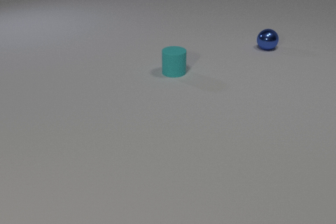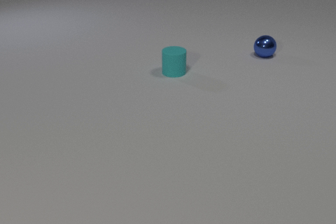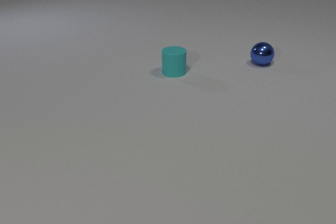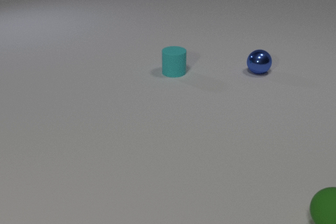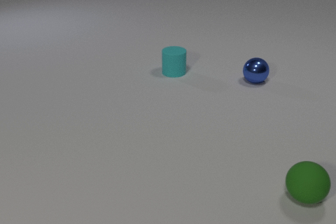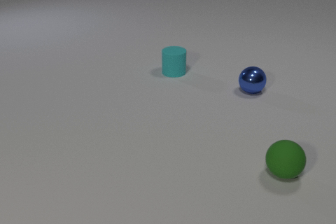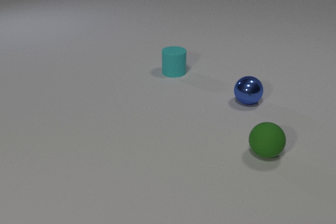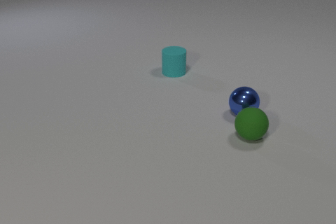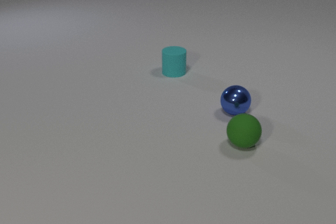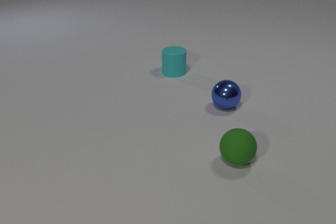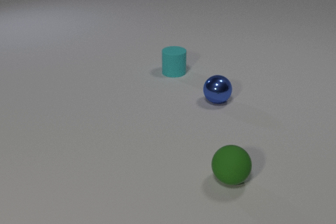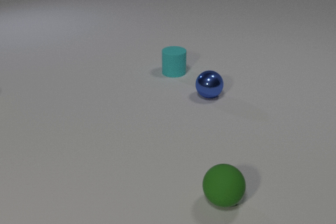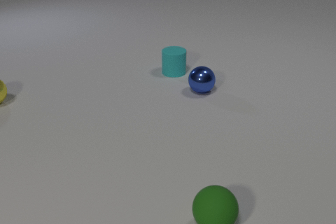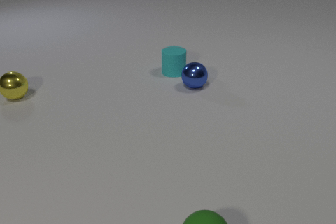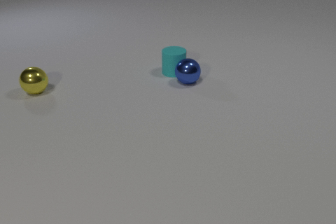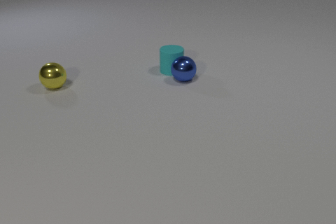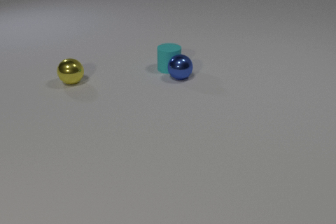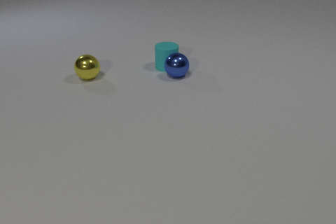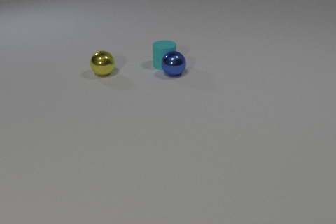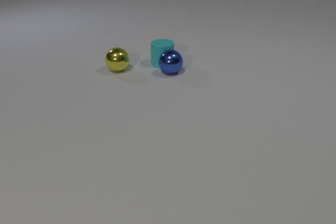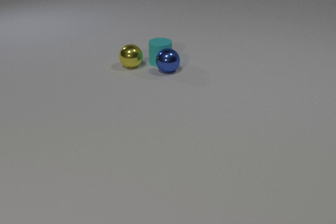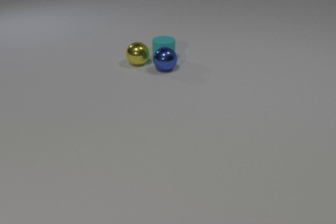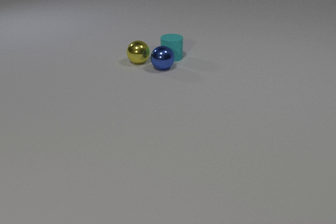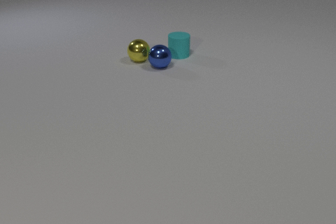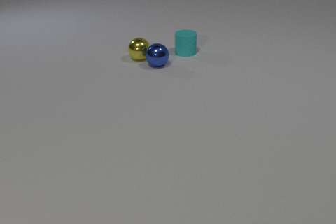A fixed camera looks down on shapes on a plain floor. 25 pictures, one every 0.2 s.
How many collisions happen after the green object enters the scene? 3.
What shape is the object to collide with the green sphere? sphere.
Are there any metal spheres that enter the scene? yes.
0.0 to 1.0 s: The green rubber sphere comes in at the right edge, rolls away from the camera and to the left. The blue metal sphere rolls toward the camera.
1.0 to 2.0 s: The green rubber sphere rolls to the left and toward the camera. The blue metal sphere rolls to the left and toward the camera. The green rubber sphere and the blue metal sphere collide.
2.0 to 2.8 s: The green rubber sphere rolls toward the camera, leaves at the bottom edge. The blue metal sphere rolls away from the camera and to the left. The yellow metal sphere comes in at the left edge, rolls to the right.
2.8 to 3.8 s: The blue metal sphere rolls away from the camera and to the left. The cyan rubber cylinder slides away from the camera and to the left. The yellow metal sphere rolls to the right and away from the camera. The blue metal sphere and the cyan rubber cylinder collide.
3.8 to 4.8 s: The blue metal sphere rolls away from the camera and to the left. The cyan rubber cylinder slides away from the camera and to the right. The yellow metal sphere rolls away from the camera and to the right. The cyan rubber cylinder and the yellow metal sphere collide.
